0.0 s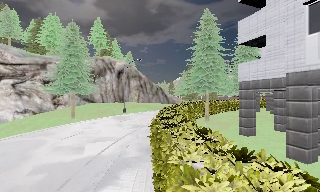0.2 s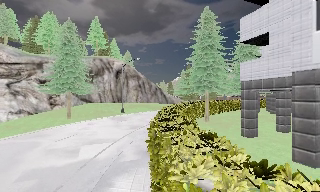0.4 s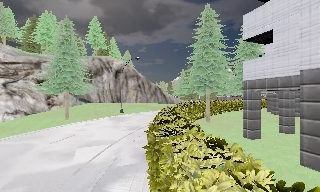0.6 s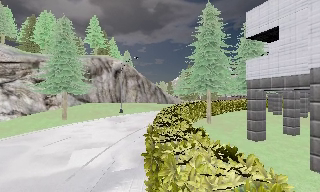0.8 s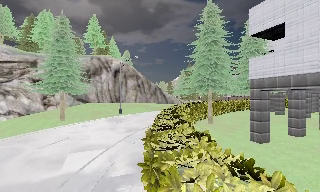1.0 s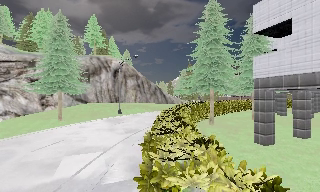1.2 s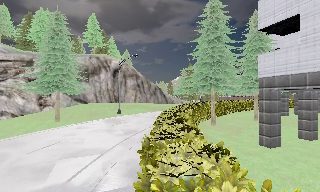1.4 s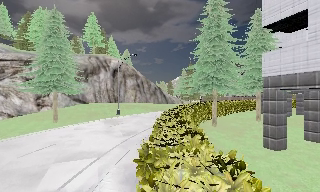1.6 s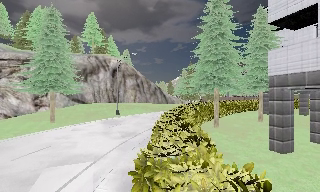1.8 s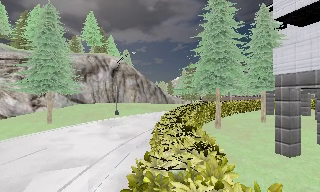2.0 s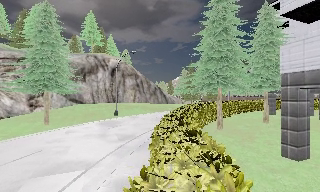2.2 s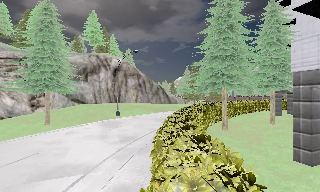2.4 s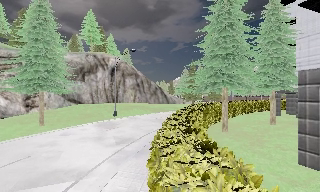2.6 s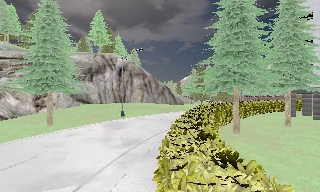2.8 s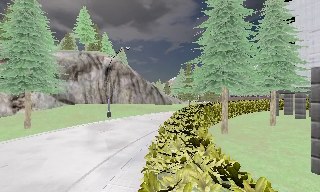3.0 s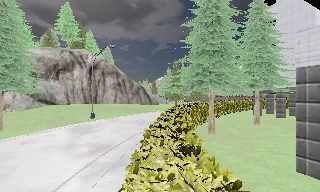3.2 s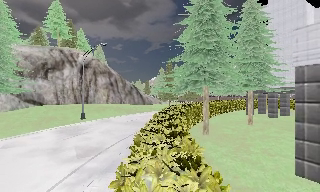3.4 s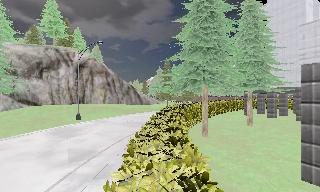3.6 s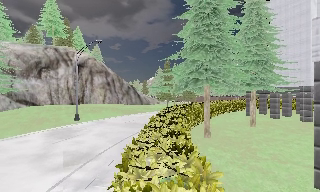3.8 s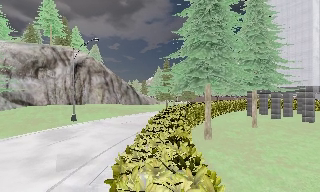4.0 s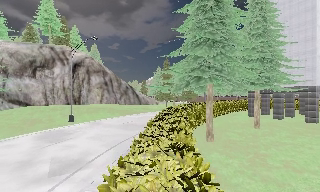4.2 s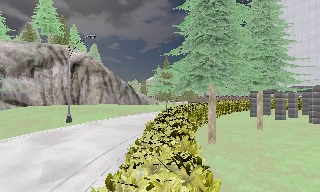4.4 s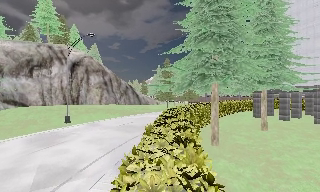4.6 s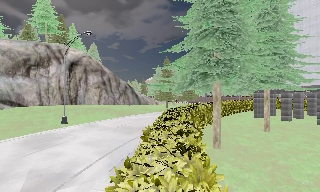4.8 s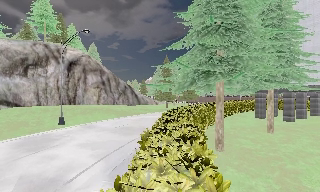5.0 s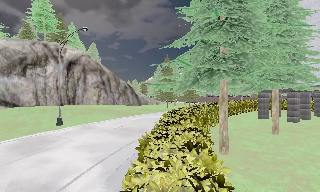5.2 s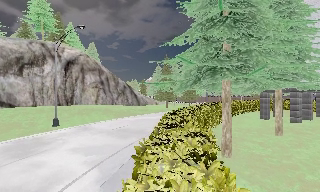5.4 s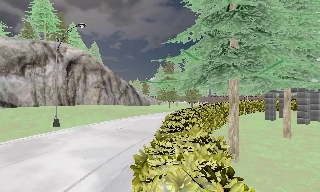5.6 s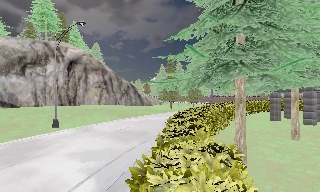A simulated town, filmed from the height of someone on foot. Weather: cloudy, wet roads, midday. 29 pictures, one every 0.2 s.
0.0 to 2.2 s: The camera travels forward, about 4 m, so what stands in front looms larger.
2.2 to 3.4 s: The camera pans to its right, which is clockwise from overhead, by about 10 degrees. It travels forward, about 2.5 m, so what stands in front looms larger.
3.4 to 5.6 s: The camera travels forward, about 4 m, so what stands in front looms larger.
The film runs forward here.
